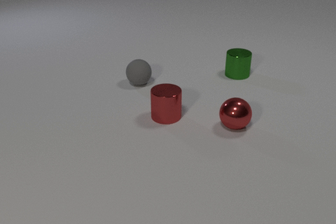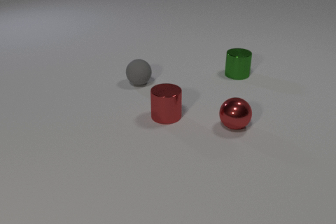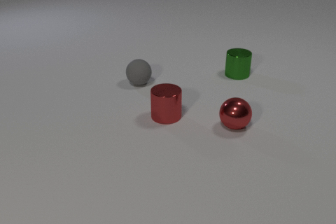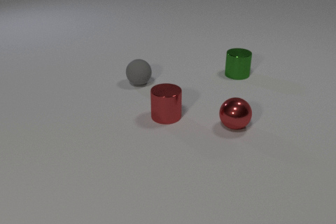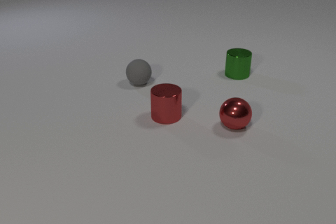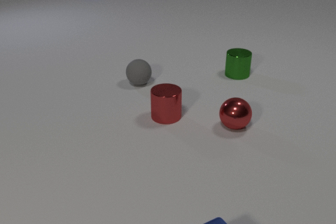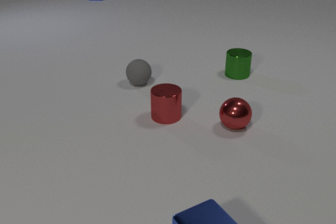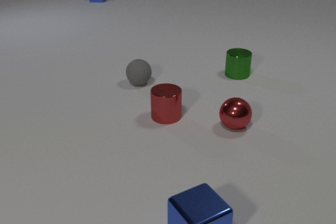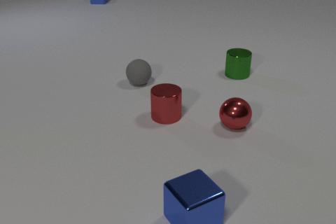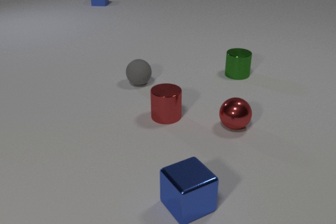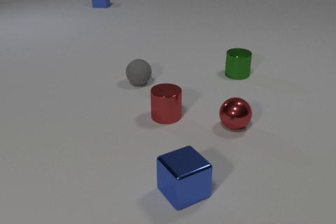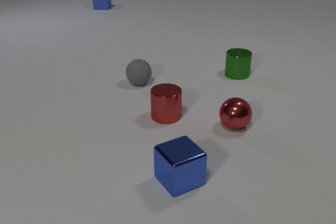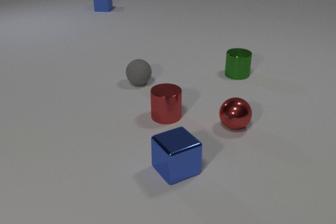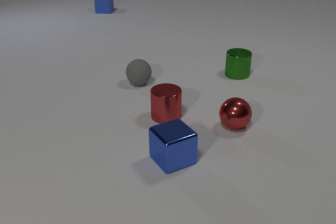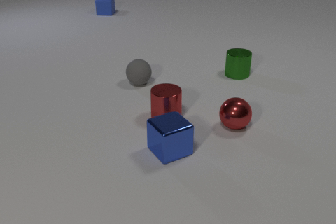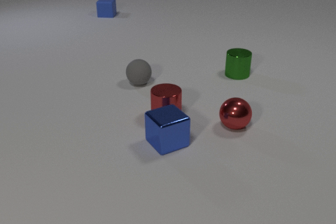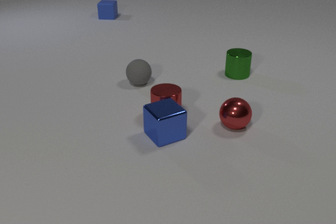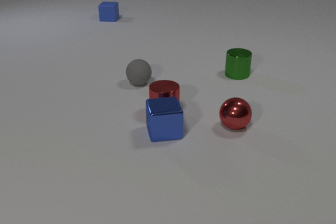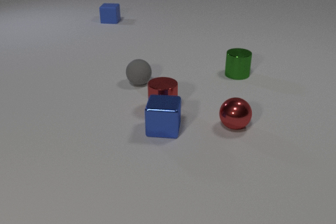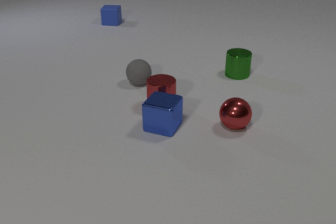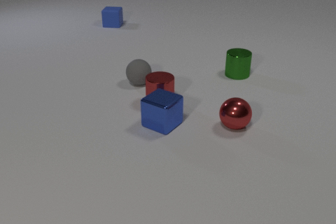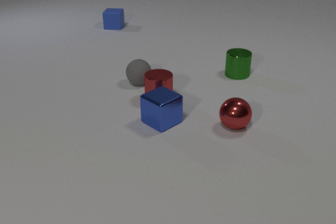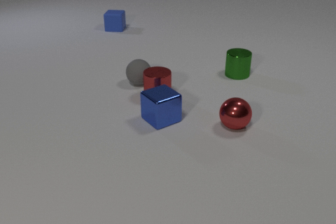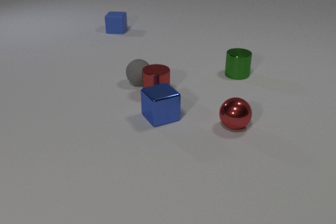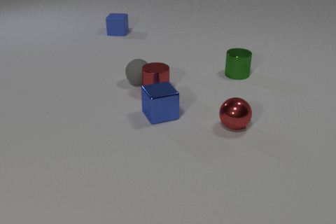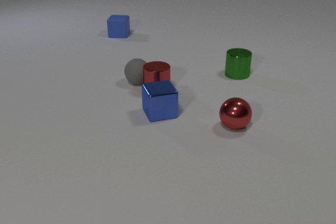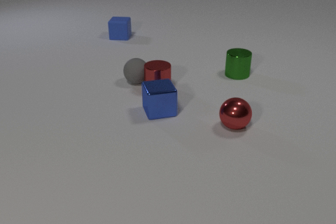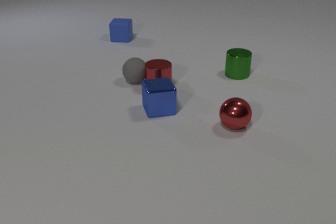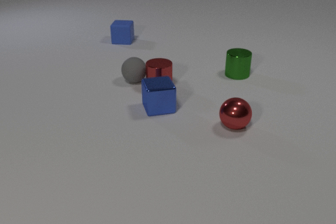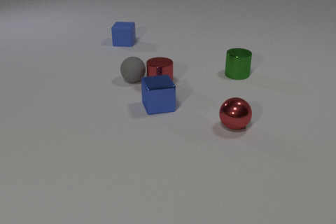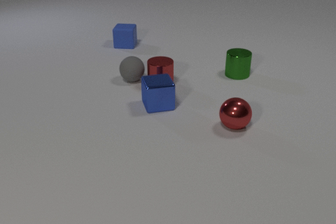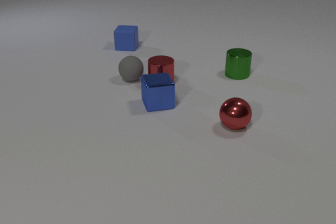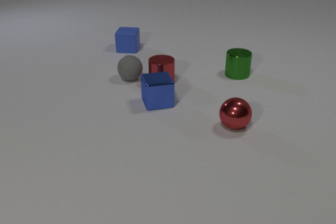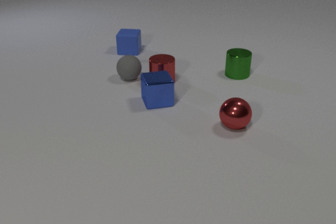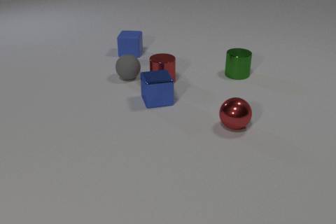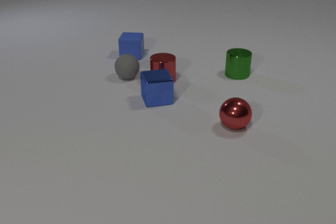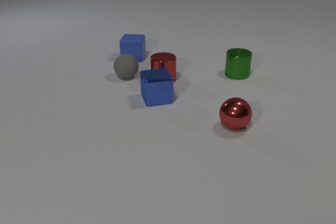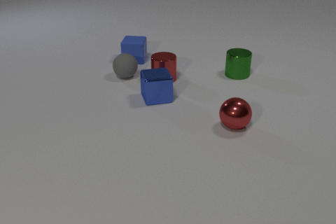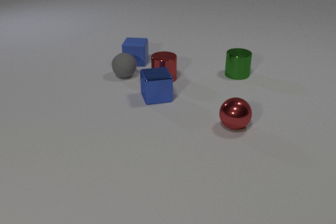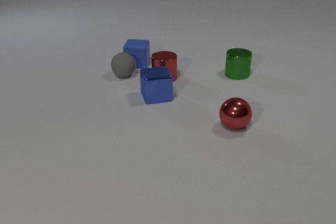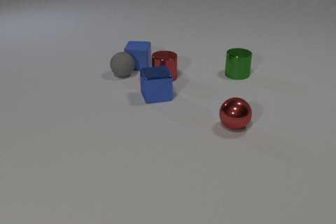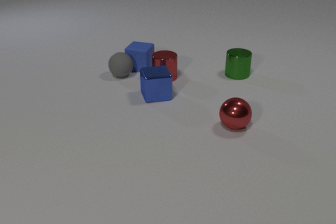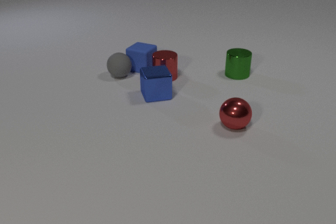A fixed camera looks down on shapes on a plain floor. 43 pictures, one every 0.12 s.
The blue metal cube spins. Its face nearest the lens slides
to the left.
The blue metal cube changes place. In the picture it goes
away from the camera.
0.00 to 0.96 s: The blue metal cube comes in at the bottom edge, slides away from the camera. The blue rubber cube comes in at the top edge, slides toward the camera.
0.96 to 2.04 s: The blue metal cube slides away from the camera, spins clockwise seen from above by about 15 degrees, its near face sliding to the left. The red metal cylinder slides away from the camera. The blue rubber cube slides toward the camera. The blue metal cube and the red metal cylinder collide.
2.04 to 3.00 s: The blue metal cube slides away from the camera, spins so that its near face slides to the left, clockwise seen from above. The red metal cylinder slides away from the camera. The blue rubber cube slides toward the camera. The red metal cylinder and the gray rubber sphere collide.
3.00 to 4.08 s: The blue metal cube slides away from the camera. The red metal cylinder slides away from the camera. The blue rubber cube slides toward the camera. The gray rubber sphere rolls away from the camera and to the left.
4.08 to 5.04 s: The blue metal cube slides away from the camera. The red metal cylinder slides away from the camera. The blue rubber cube slides toward the camera. The gray rubber sphere rolls to the left and away from the camera. The blue rubber cube and the gray rubber sphere collide.
What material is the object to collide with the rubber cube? rubber.
How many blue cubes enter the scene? 2.
How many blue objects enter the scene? 2.
